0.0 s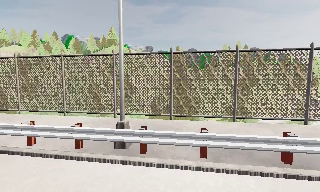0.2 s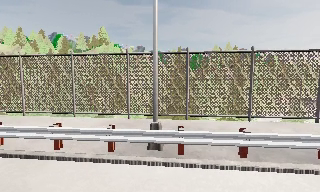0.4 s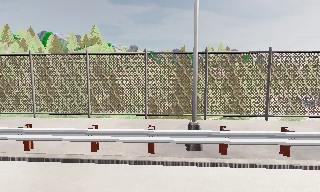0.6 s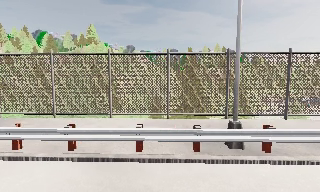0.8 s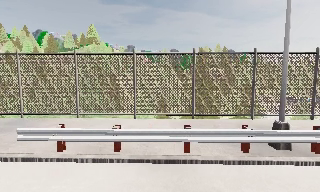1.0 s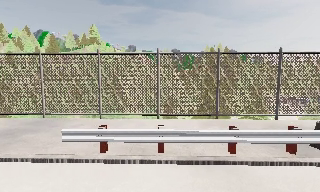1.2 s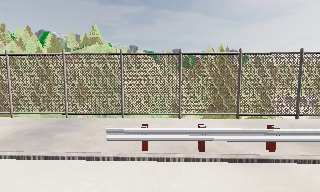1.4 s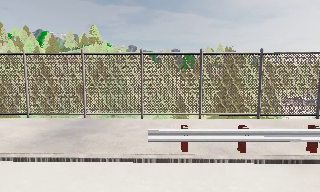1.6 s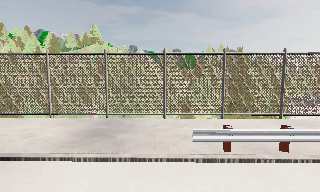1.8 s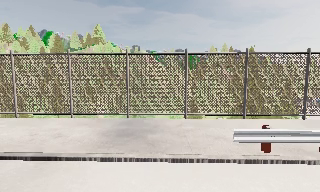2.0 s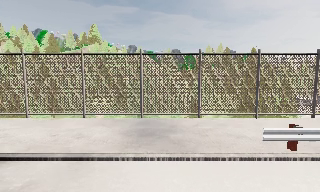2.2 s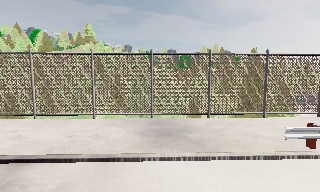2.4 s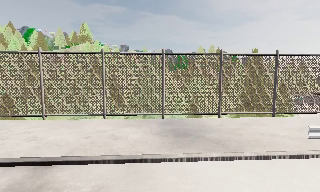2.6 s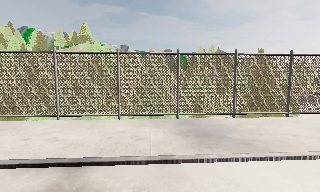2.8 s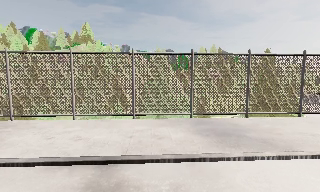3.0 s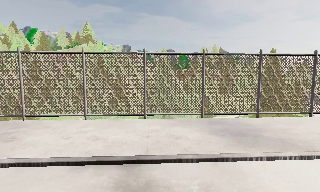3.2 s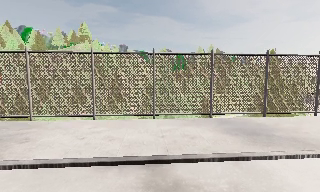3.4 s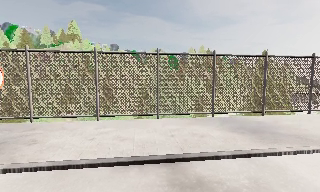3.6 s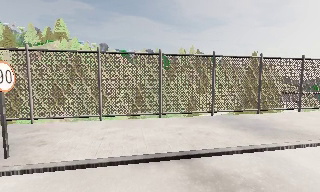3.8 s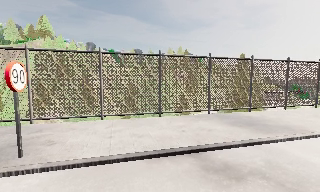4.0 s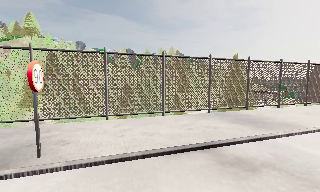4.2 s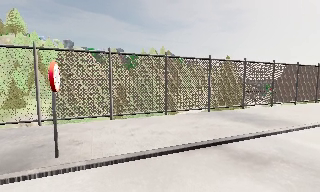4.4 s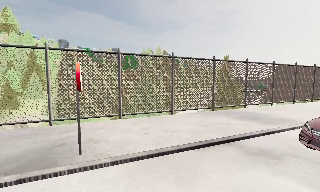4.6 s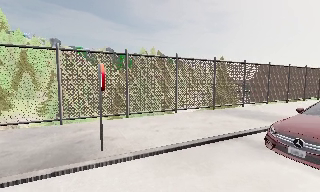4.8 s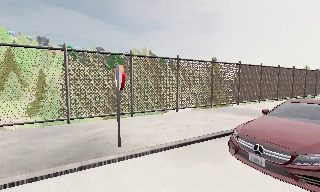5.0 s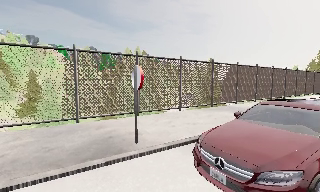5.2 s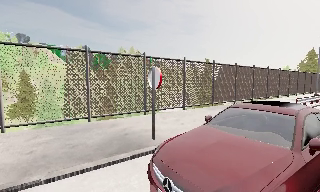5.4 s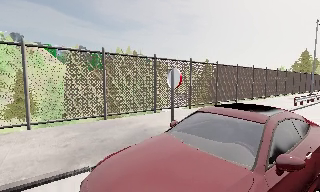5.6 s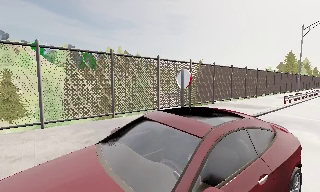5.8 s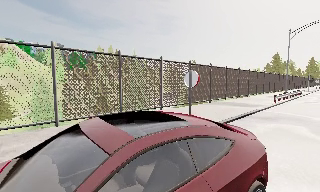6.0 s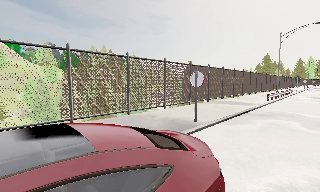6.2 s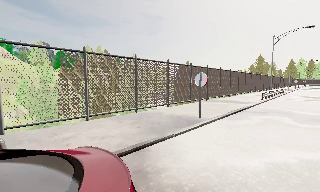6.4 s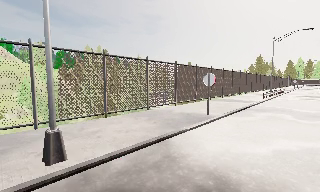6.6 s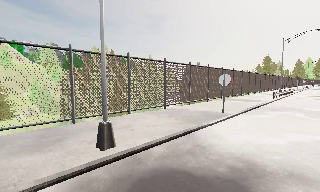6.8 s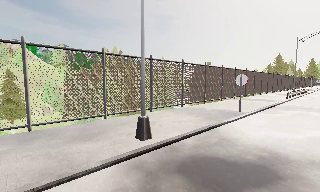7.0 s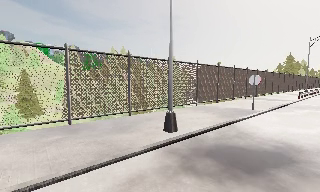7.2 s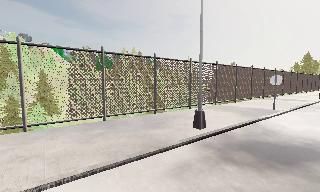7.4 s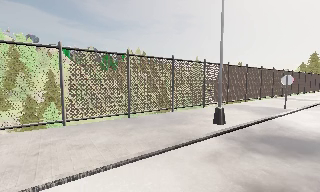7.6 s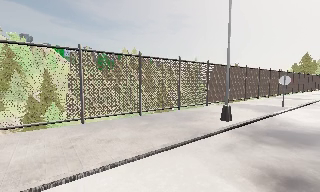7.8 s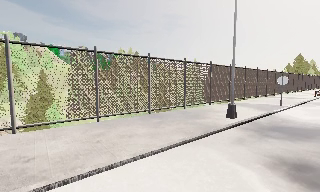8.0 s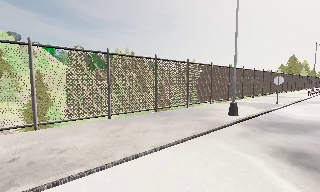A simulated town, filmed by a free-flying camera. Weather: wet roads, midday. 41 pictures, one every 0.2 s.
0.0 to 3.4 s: The camera pans to its right, which is clockwise from overhead, by about 15 degrees. It travels to its left, about 15 m, so close, fixed things drift to the right. It loses speed.
3.4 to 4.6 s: The camera pans to its right, which is clockwise from overhead, by about 20 degrees. It travels to its left, about 4 m.
4.6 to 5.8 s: The camera pans to its right, which is clockwise from overhead, by about 15 degrees. It travels to its left and backward, about 4.5 m.
5.8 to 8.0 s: The camera travels to its left and backward, about 10 m, so close, fixed things drift to the right.
The film runs forward here.
